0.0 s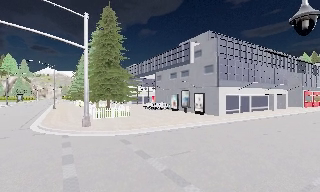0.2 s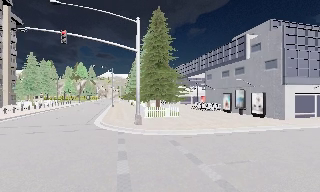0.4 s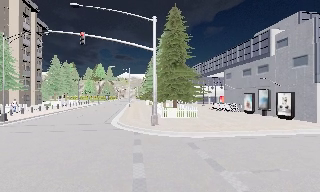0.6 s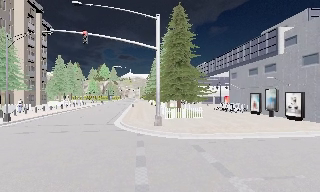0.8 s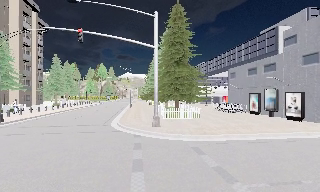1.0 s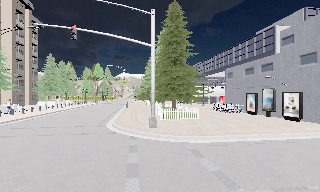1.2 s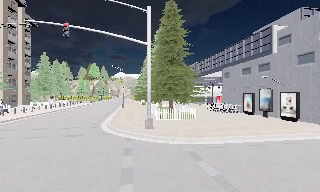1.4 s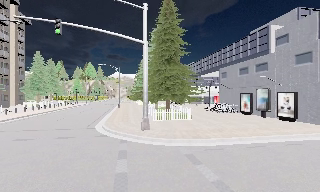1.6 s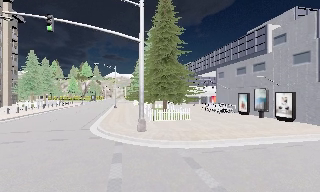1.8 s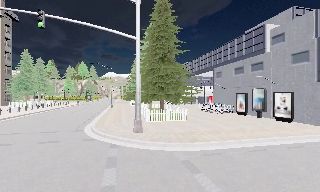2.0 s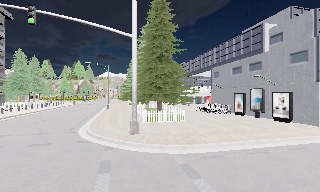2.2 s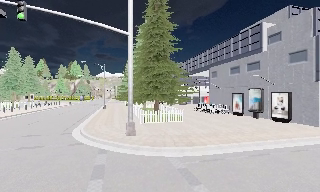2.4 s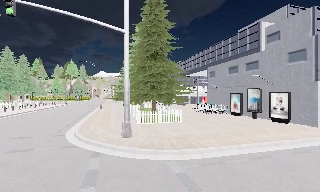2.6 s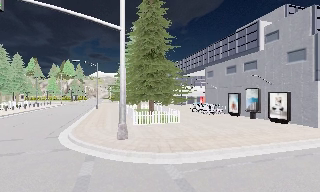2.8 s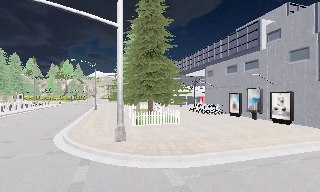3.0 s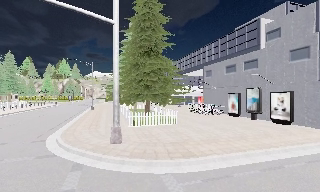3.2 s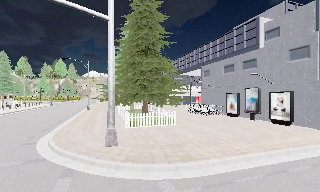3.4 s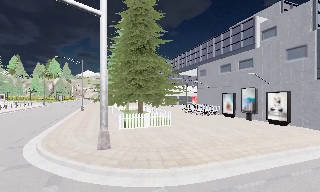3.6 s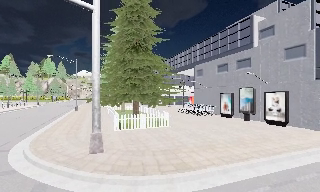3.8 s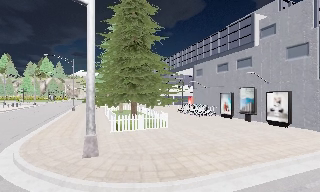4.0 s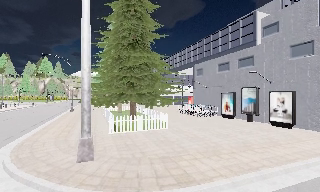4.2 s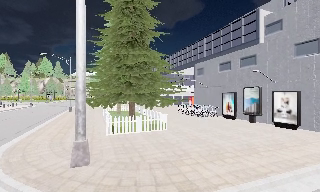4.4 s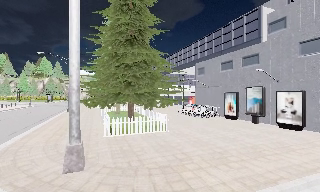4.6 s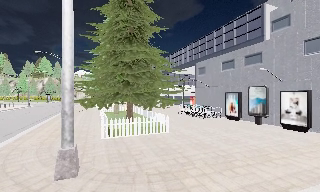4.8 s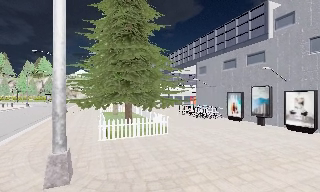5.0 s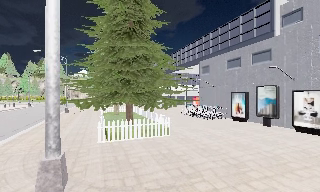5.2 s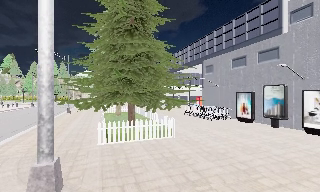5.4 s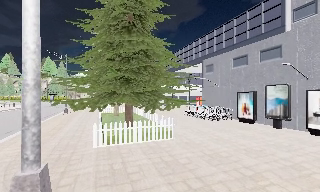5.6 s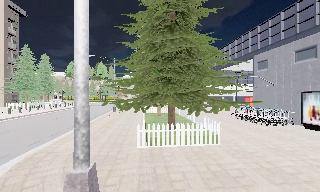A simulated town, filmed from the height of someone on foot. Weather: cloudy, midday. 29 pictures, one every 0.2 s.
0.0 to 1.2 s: The camera pans to its left, which is counterclockwise from overhead, by about 20 degrees. It travels forward, about 2 m, so what stands in front looms larger.
1.2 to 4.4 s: The camera pans to its right, which is clockwise from overhead, by about 10 degrees. It travels forward, about 5 m, so what stands in front looms larger.
4.4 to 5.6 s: The camera swings to its left by about 15 degrees, and the scene slides to the right. It travels forward, about 2 m, so what stands in front looms larger.
The film runs forward here.
